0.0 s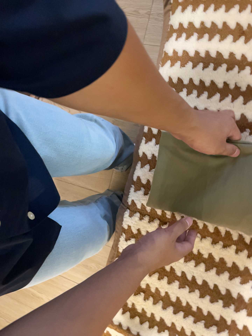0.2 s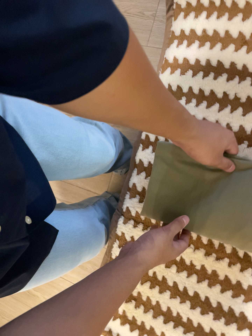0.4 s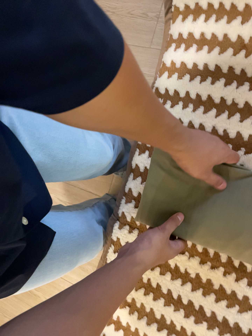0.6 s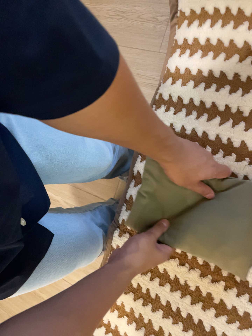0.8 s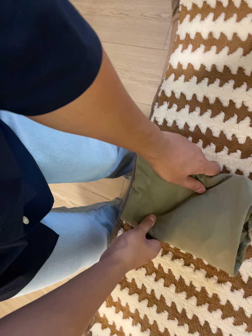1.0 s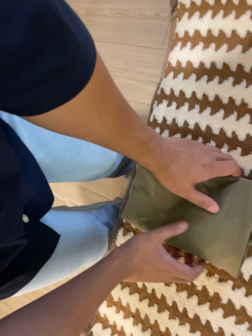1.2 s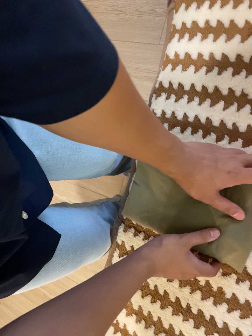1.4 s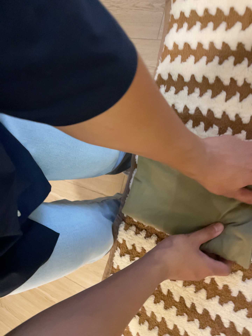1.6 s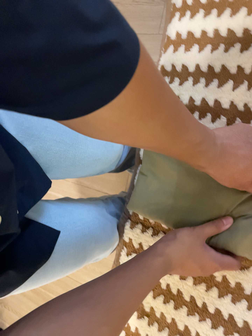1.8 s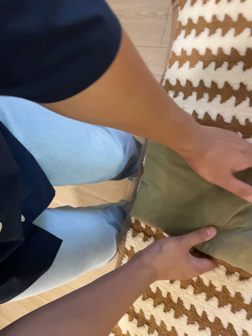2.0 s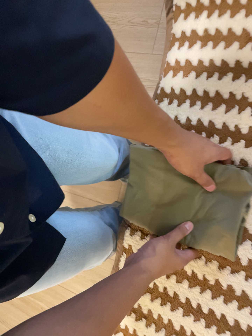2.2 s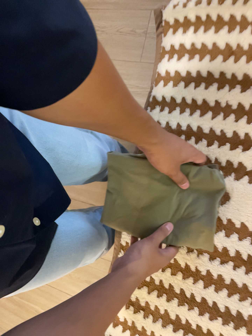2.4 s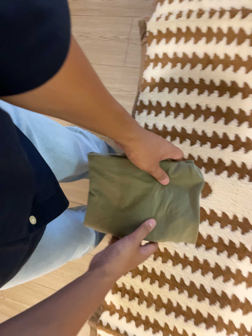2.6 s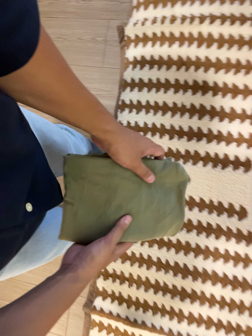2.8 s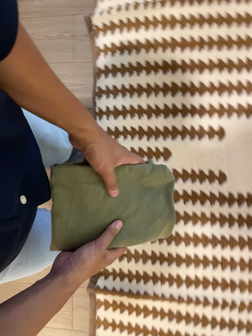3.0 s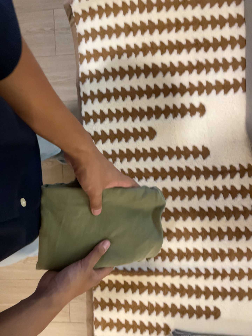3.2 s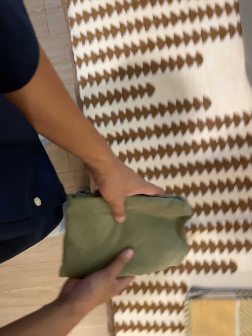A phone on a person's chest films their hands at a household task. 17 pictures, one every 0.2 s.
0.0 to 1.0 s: The camera travels to its right, about 9 cm.
1.0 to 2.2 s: The camera travels to its left, about 8 cm.
2.2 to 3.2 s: The scene slides to the left, as the camera pans about 15 degrees to its right. It travels toward the bottom of its view and backward, about 26 cm, so close, fixed things drift upward. It rolls about its line of sight by about 20 degrees, and the scene rotates counterclockwise.
The film runs forward here.
